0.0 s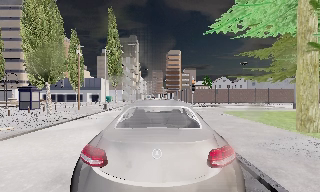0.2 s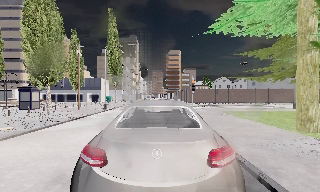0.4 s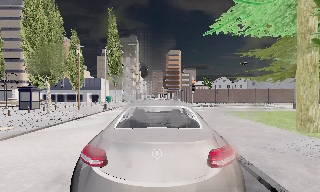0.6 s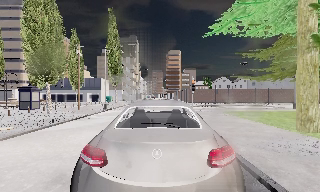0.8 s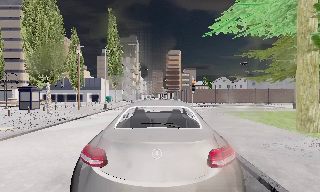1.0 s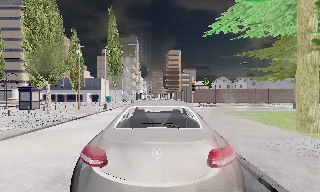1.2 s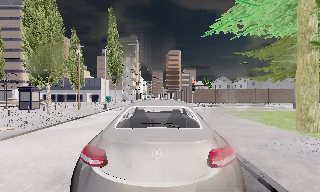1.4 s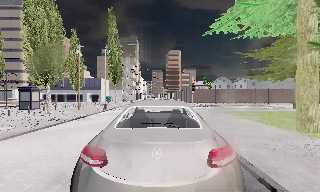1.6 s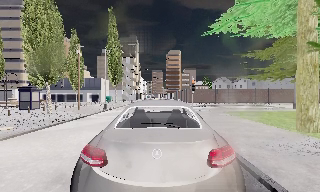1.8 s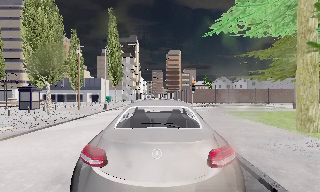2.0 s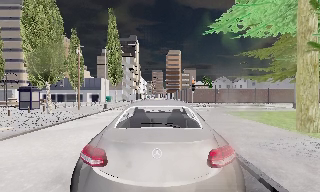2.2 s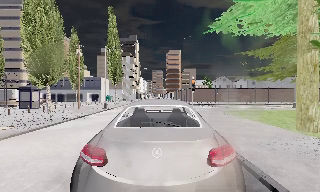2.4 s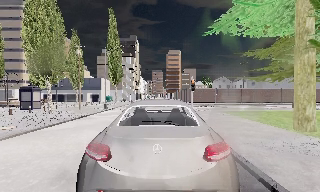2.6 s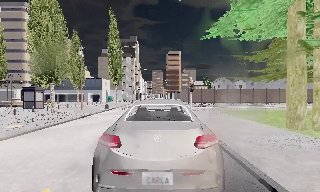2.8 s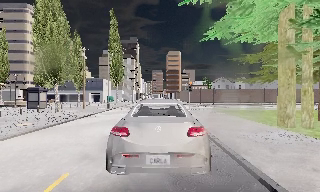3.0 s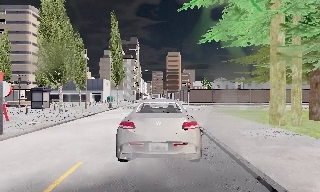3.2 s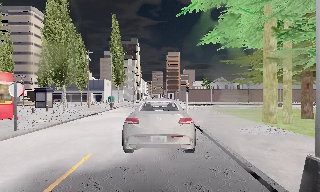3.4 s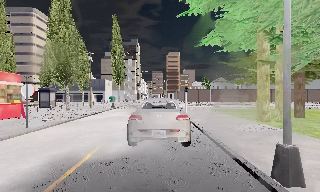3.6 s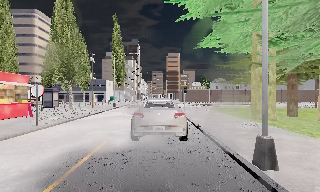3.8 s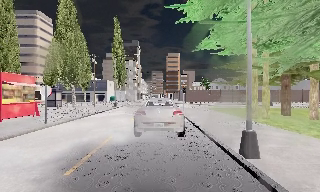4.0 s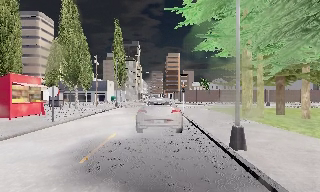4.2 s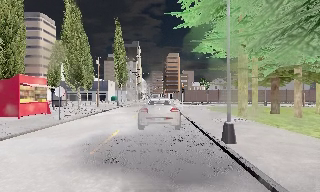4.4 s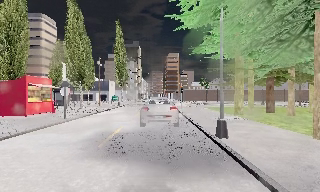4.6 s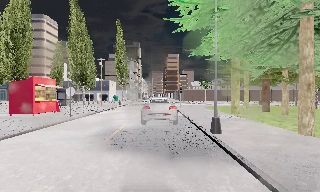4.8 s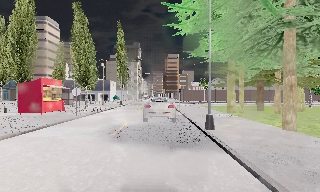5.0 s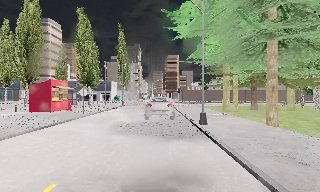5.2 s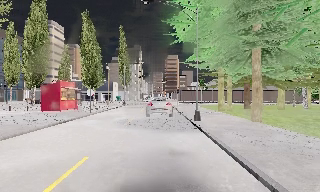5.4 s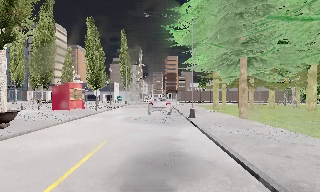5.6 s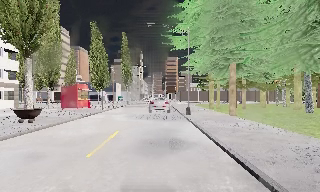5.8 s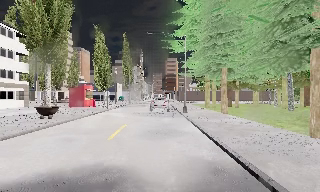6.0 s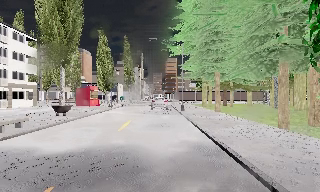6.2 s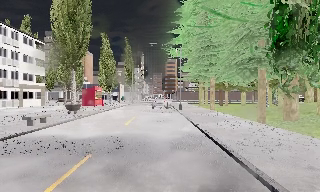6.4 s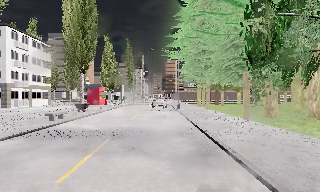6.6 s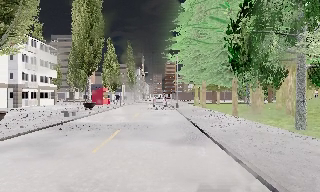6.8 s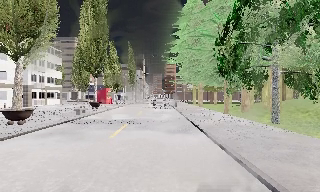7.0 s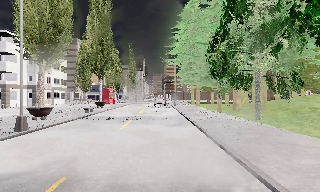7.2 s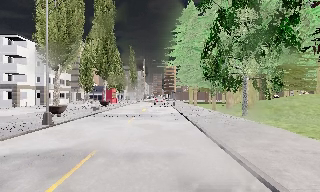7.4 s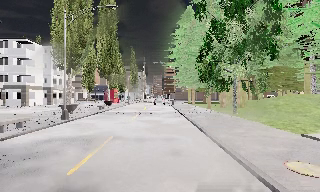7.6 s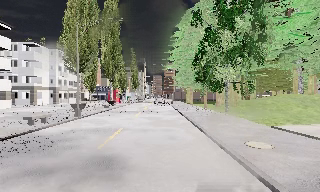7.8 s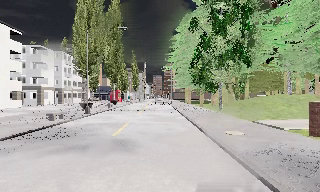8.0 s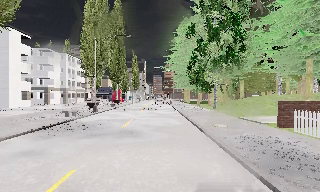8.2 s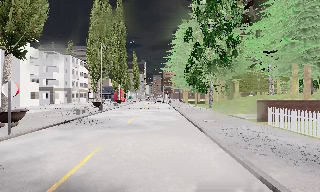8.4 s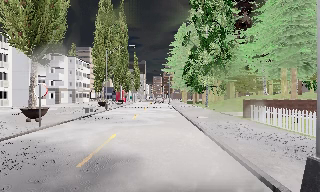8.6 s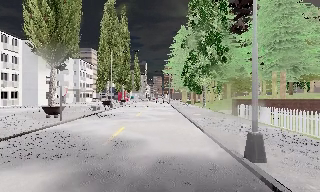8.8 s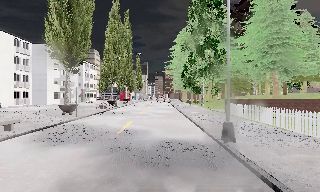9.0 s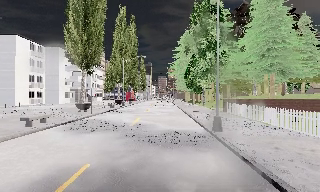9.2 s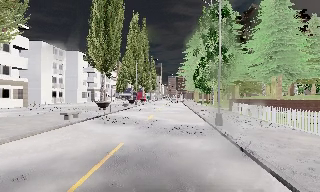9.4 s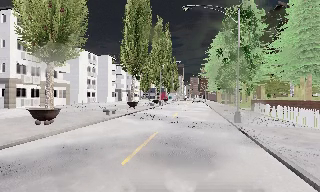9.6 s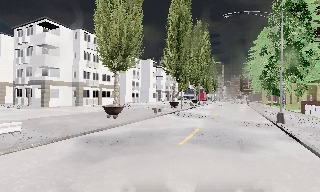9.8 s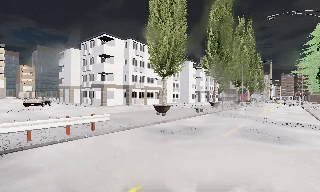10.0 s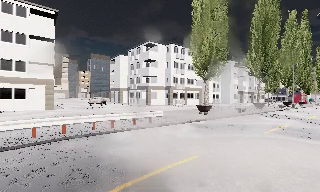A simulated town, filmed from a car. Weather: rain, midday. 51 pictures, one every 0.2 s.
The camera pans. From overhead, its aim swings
counterclockwise.
The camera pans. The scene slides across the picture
to the right.
0.0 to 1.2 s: The camera keeps its place and its aim.
1.2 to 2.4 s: The camera shifts only a little, or ends up much as it began.
2.4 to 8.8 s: The camera travels backward, about 40 m, so what stands in front gets smaller. It gains speed.
8.8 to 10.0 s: The camera swings to its left by about 50 degrees, and the scene slides to the right. It travels backward, about 10 m.
The film runs backward here.
